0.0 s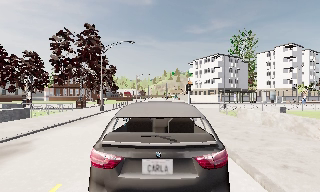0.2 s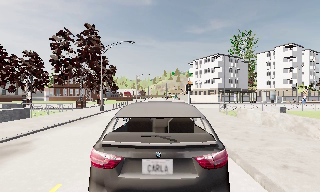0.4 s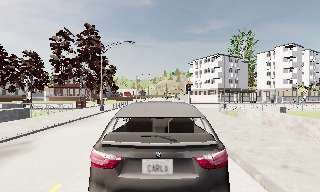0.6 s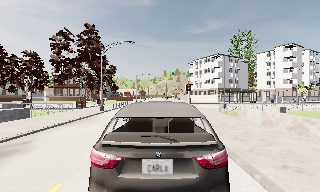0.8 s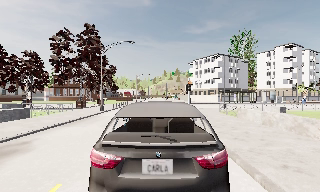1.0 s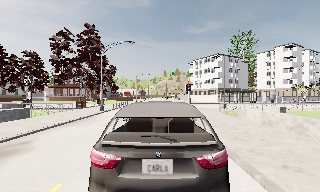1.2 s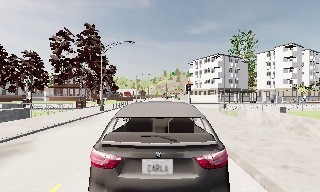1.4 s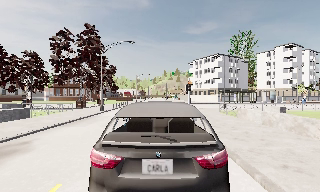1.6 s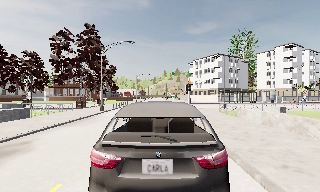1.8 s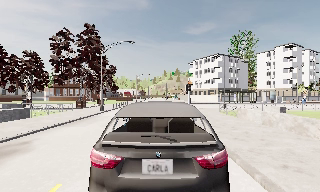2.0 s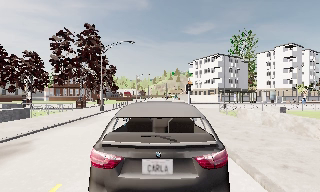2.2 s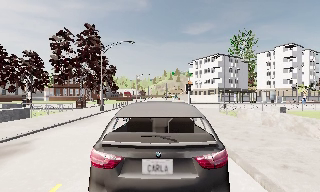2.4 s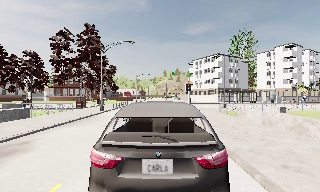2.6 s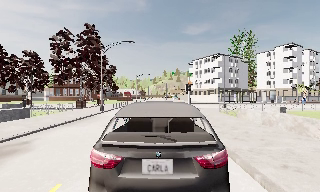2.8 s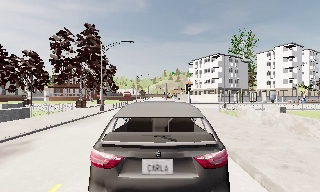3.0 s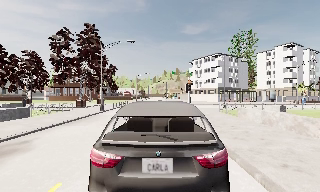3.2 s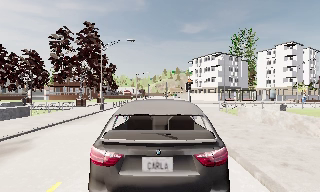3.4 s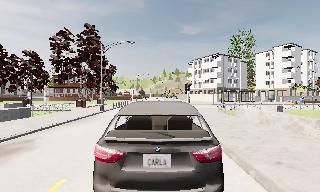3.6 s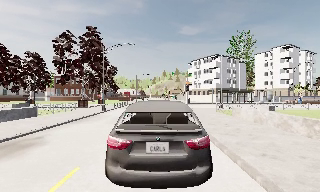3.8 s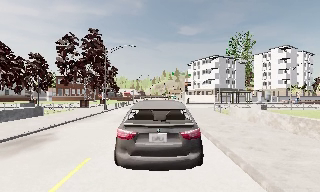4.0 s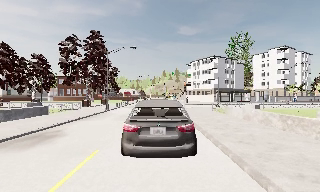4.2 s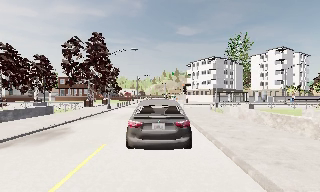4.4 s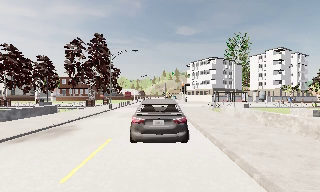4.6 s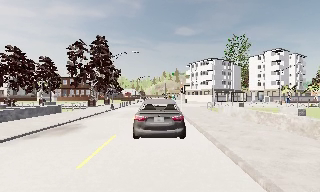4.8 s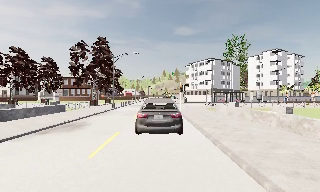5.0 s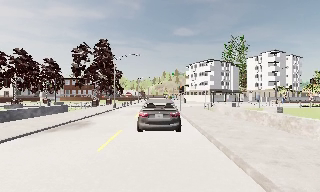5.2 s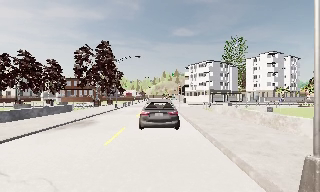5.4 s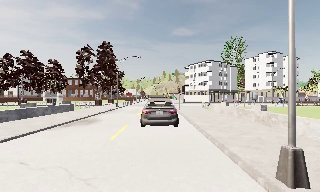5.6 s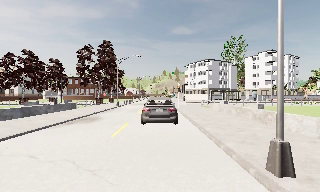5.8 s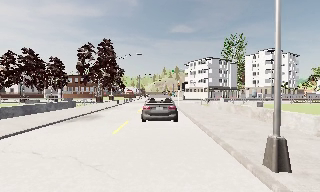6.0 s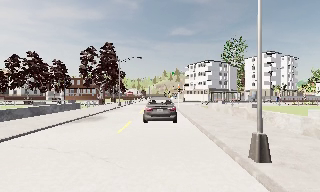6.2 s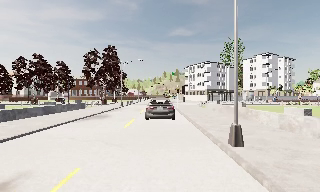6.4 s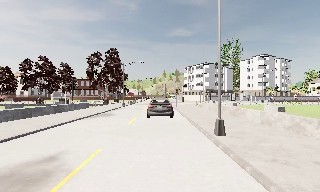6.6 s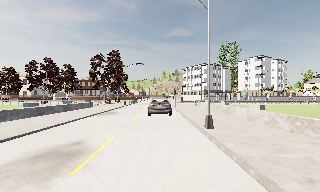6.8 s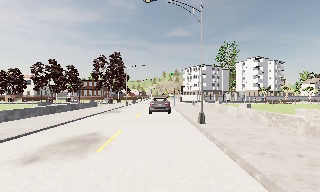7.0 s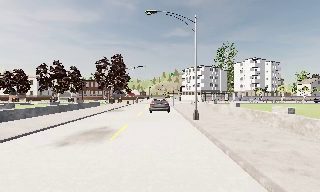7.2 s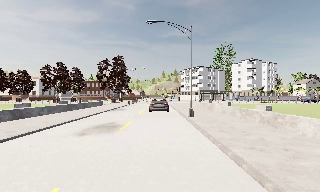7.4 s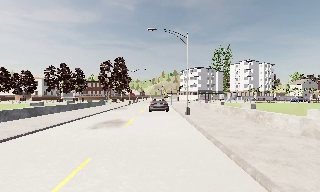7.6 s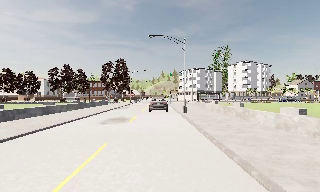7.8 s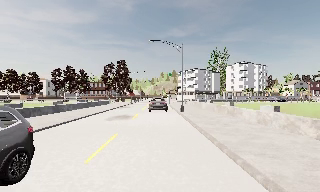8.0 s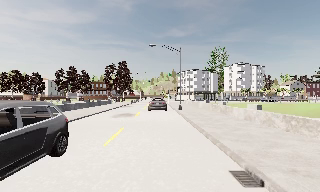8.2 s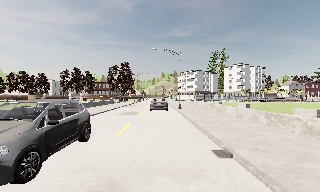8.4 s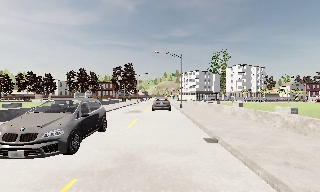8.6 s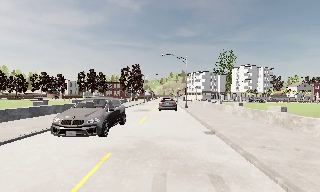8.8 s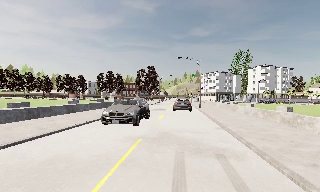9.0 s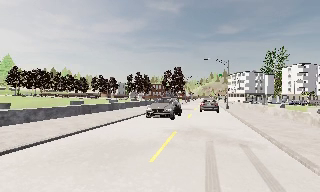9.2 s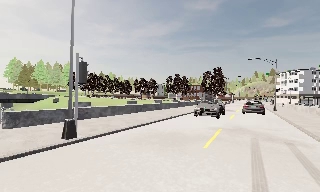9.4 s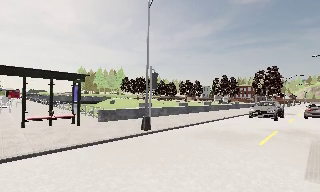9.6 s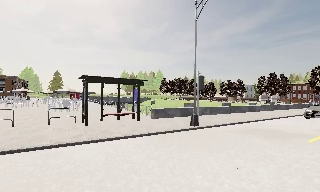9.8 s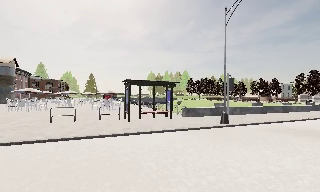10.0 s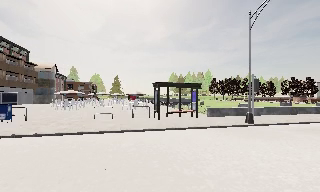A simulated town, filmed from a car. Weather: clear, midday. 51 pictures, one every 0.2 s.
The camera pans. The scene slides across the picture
to the right.
The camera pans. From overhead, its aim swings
counterclockwise.
0.0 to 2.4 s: The camera keeps its place and its aim.
2.4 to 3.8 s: The camera travels backward, about 1.5 m, so what stands in front gets smaller. It gains speed.
3.8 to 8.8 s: The camera travels backward, about 25 m, so what stands in front gets smaller. It gains speed.
8.8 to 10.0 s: The camera swings to its left by about 70 degrees, and the scene slides to the right. It travels backward and to its left, about 9 m.
The film runs backward here.
